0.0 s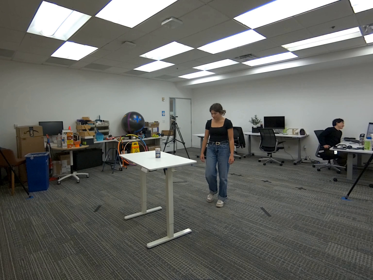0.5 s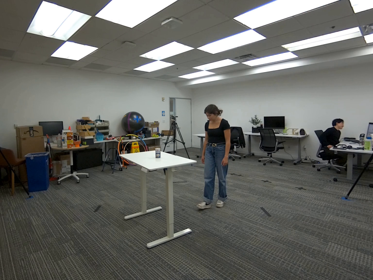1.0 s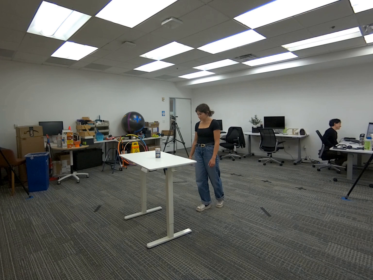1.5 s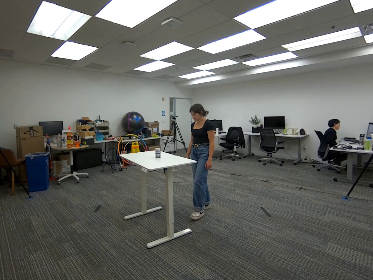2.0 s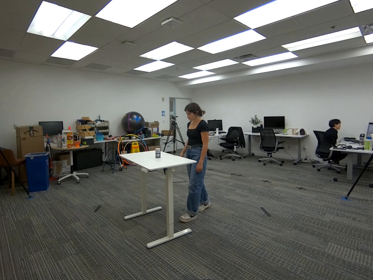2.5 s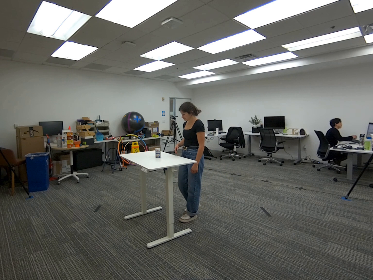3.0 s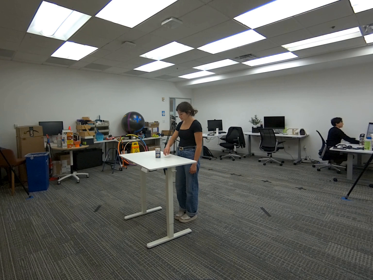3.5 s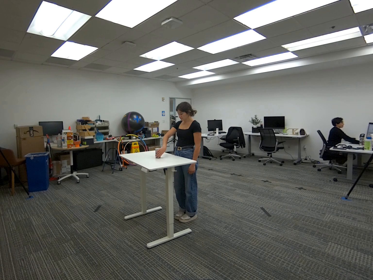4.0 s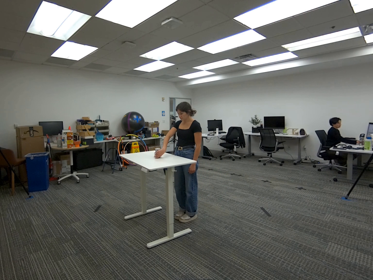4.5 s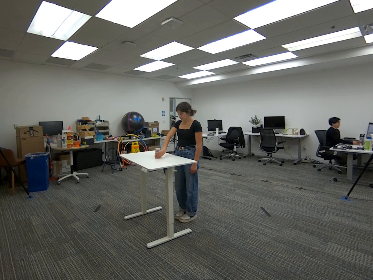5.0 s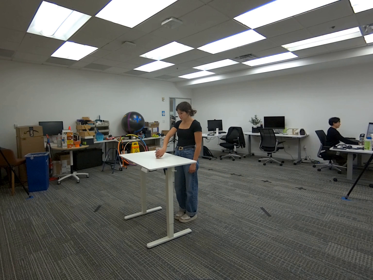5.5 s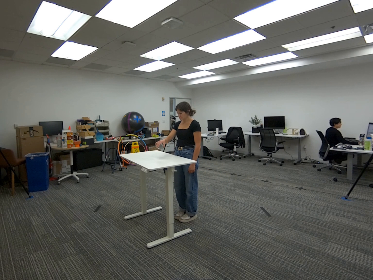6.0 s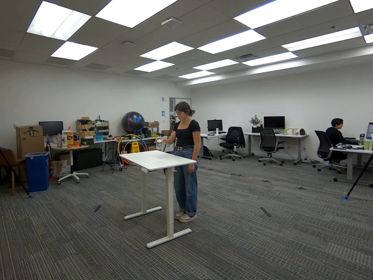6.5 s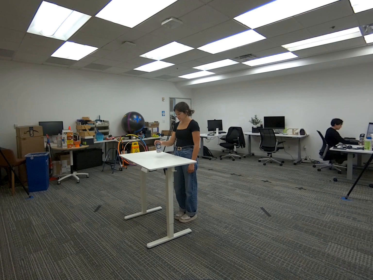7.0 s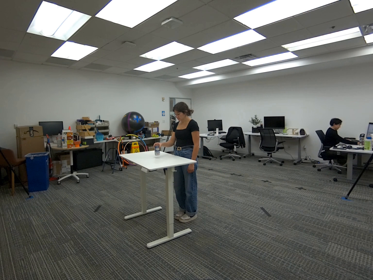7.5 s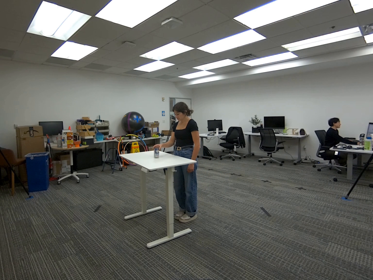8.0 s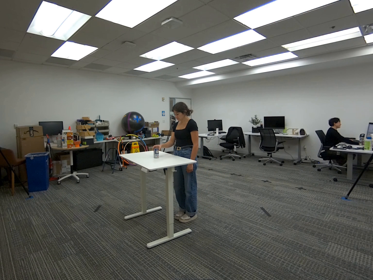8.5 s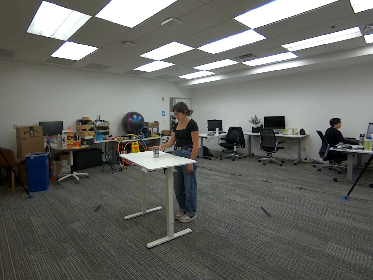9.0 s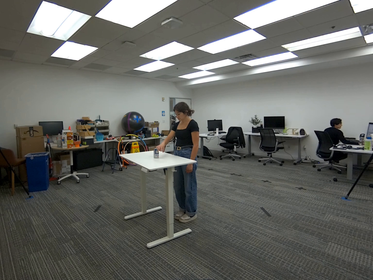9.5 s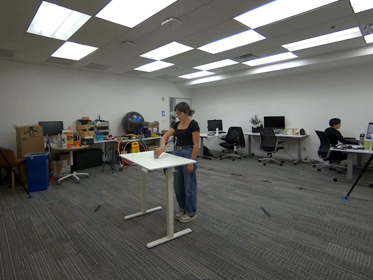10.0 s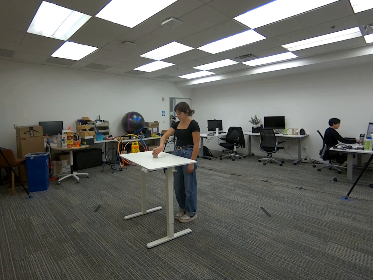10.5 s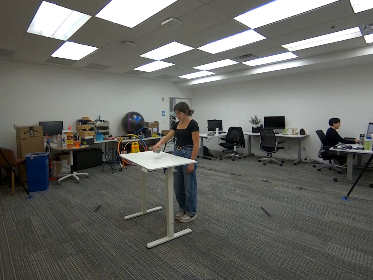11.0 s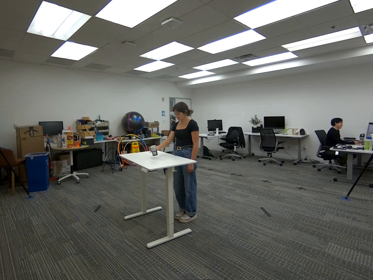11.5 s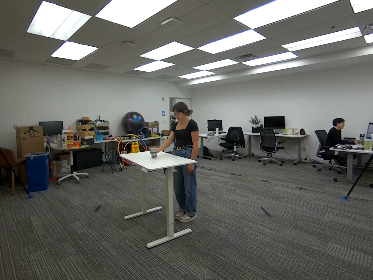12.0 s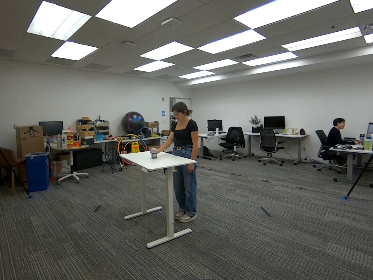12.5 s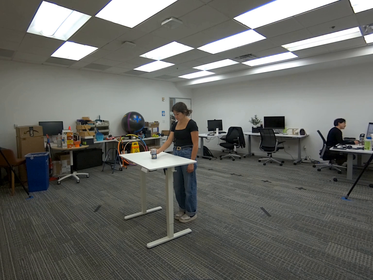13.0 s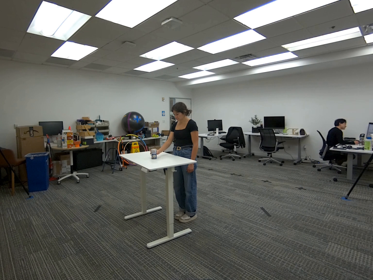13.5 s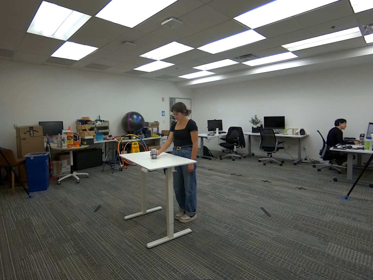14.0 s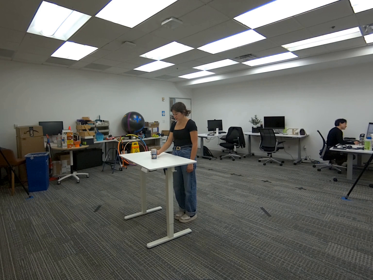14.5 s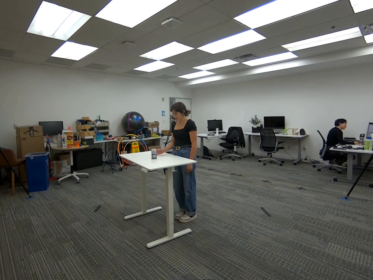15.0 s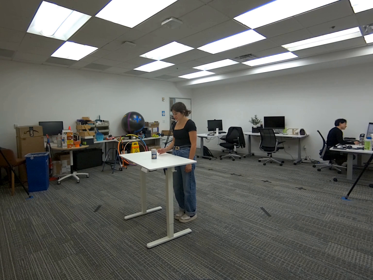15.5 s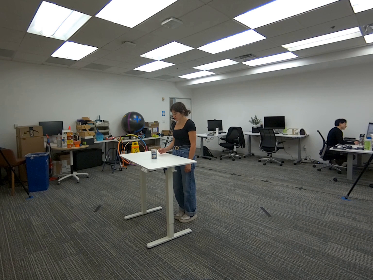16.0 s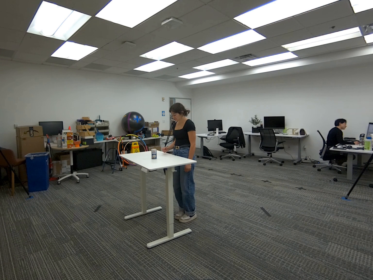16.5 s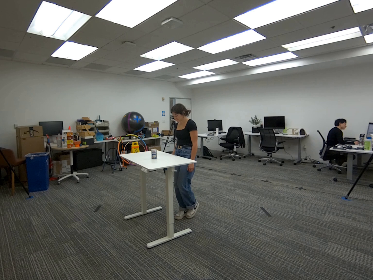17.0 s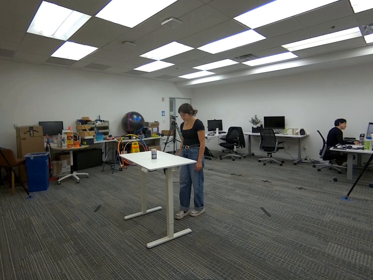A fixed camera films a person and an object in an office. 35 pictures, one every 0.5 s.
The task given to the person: Walk over to the soup can on the white desk and grasp the soup can with one hand and flip on the white desk.
